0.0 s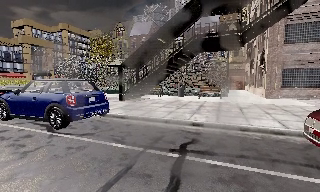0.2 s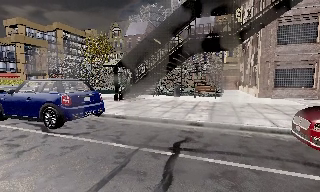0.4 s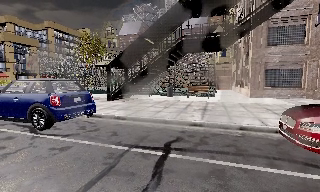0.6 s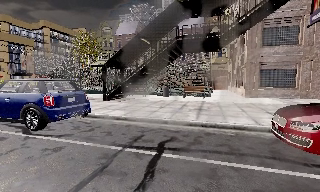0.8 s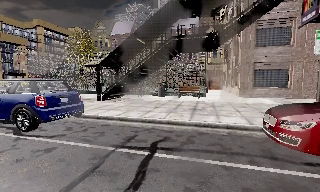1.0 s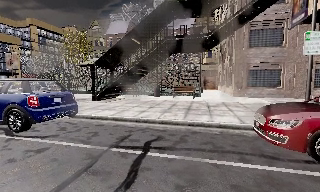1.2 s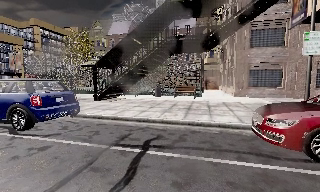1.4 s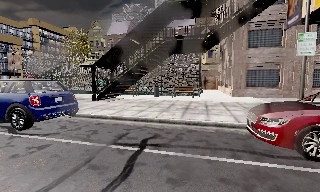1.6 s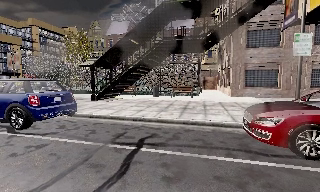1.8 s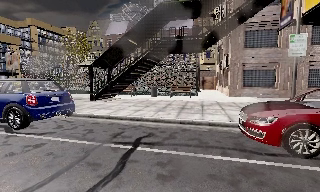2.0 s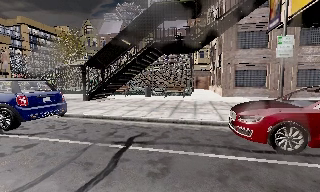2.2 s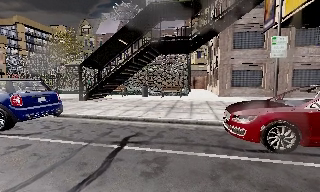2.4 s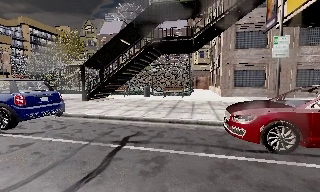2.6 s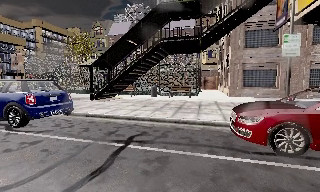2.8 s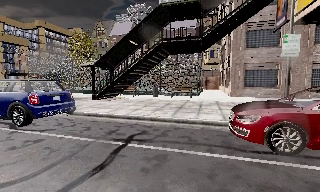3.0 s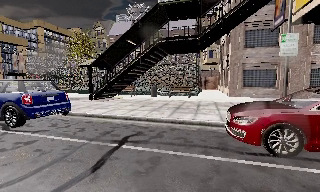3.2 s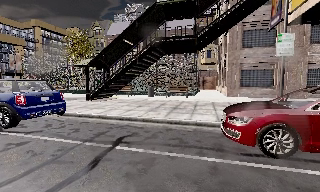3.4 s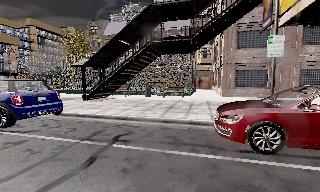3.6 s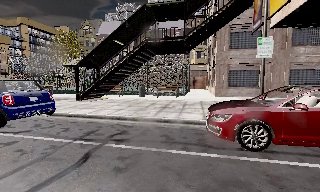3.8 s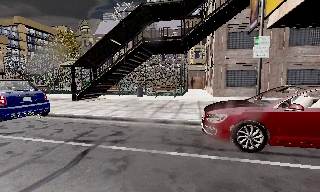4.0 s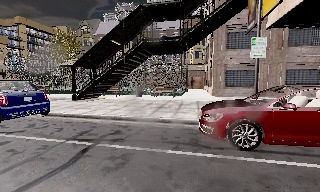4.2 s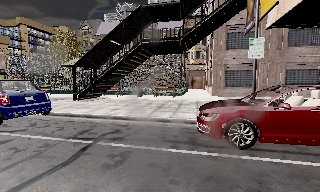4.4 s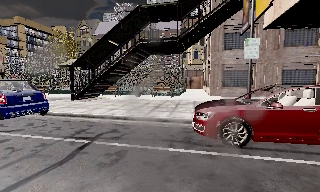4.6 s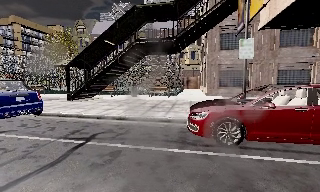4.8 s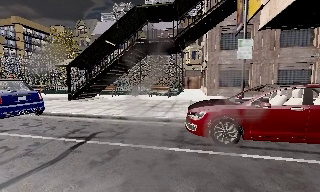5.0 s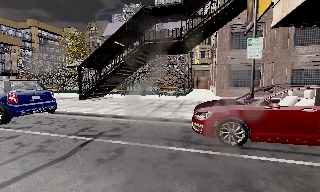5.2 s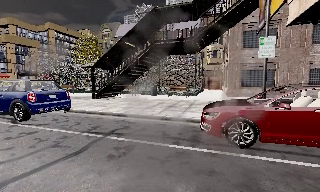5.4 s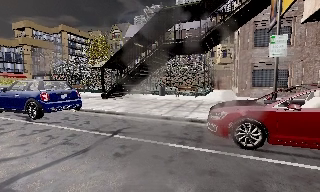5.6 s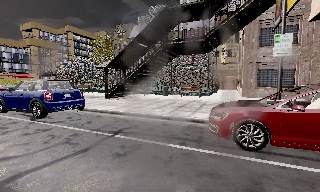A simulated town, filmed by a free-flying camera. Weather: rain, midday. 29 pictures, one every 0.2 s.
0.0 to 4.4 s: The camera travels to its right and backward, about 2 m, so close, fixed things drift to the left.
4.4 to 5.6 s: The camera swings to its left by about 10 degrees, and the scene slides to the right.
The film runs backward here.
